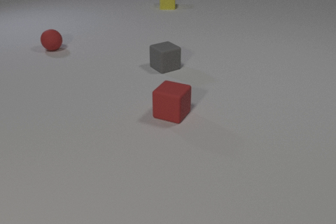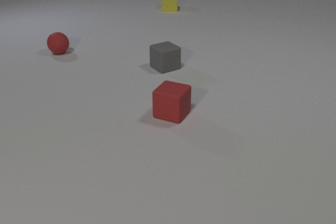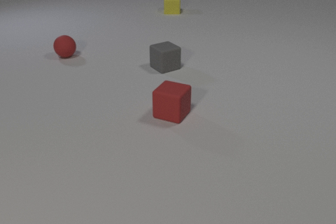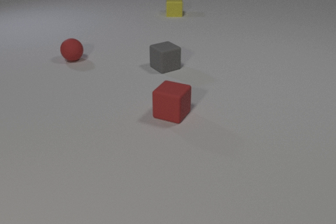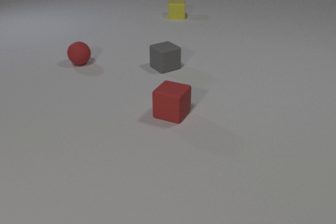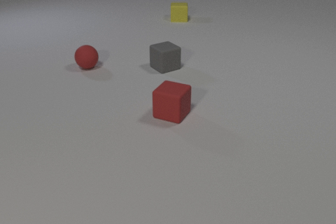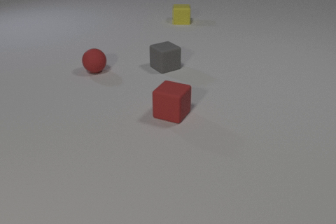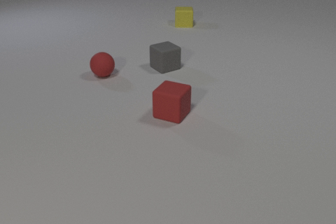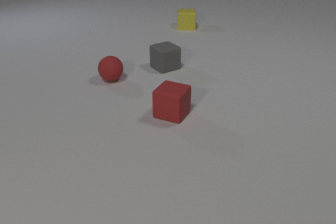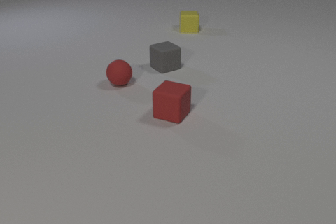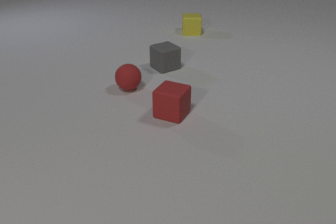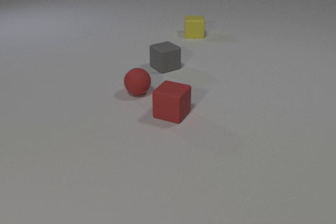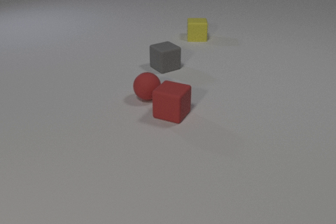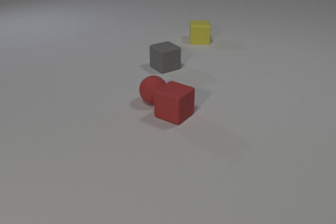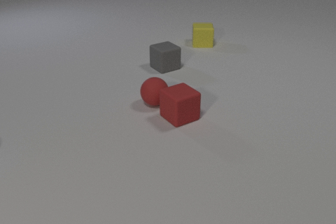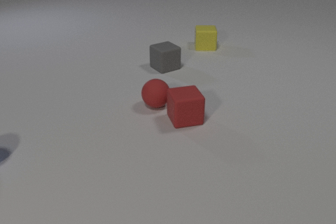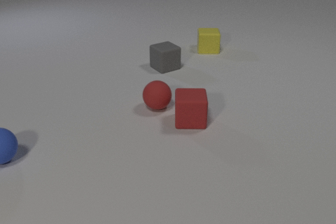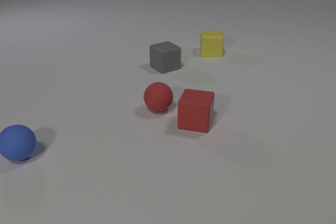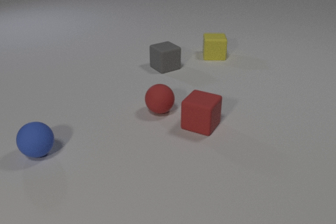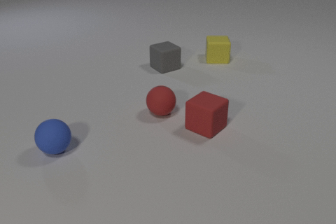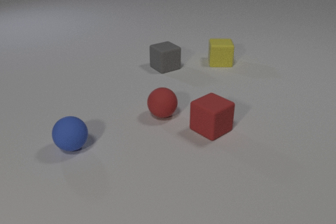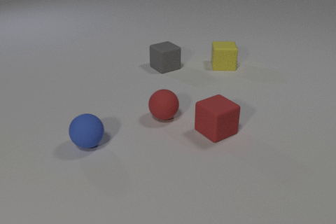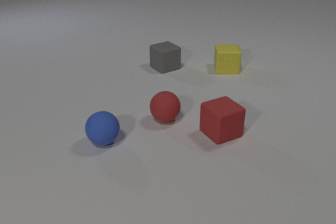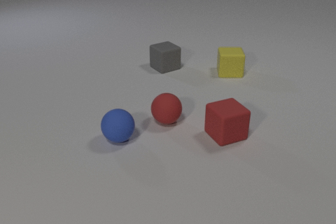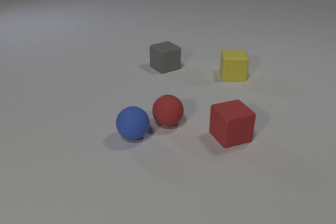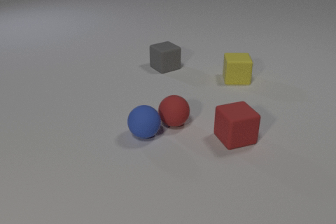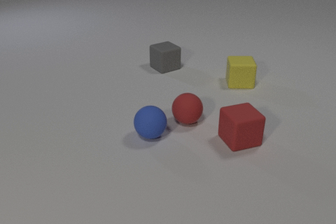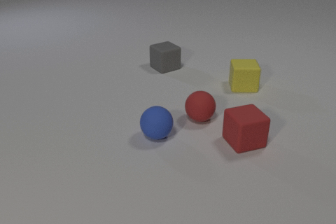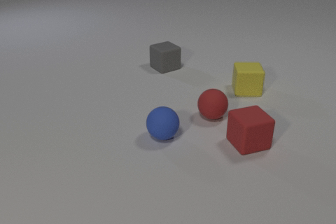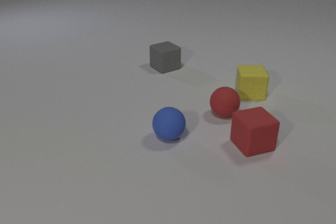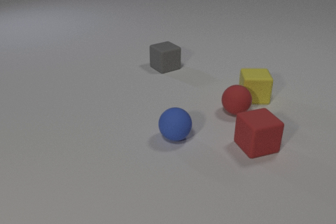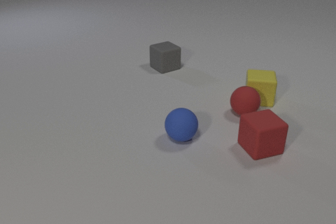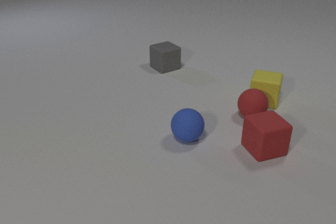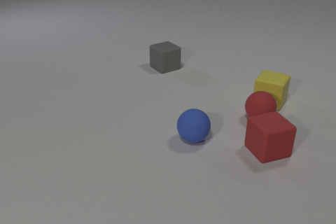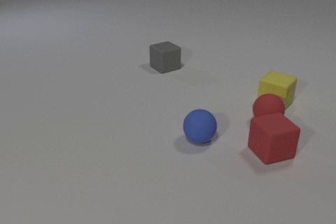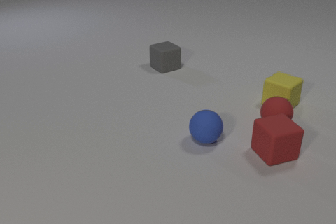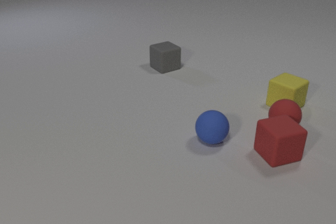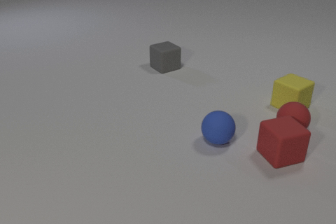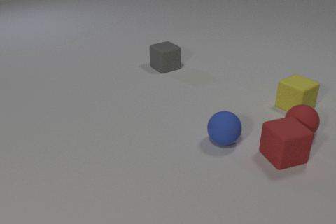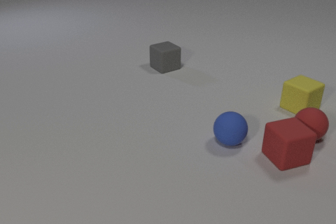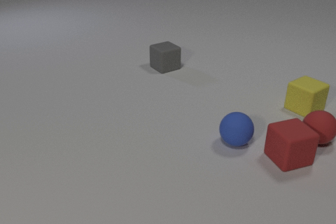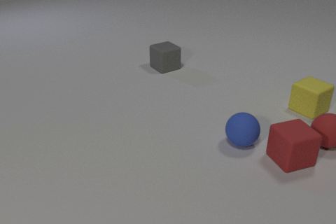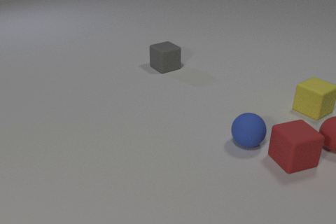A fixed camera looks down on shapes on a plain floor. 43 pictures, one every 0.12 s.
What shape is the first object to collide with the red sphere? cube.
How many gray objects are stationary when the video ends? 1.
What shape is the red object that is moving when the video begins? sphere.
0.00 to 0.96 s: The red rubber sphere rolls toward the camera and to the right. The yellow rubber cube slides toward the camera.
0.96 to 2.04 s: The red rubber sphere rolls toward the camera and to the right. The red rubber cube slides to the right and toward the camera, spins clockwise seen from above by about 75 degrees, its near face sliding to the left. The blue rubber sphere comes in at the left edge, rolls to the right. The yellow rubber cube slides toward the camera. The red rubber sphere and the red rubber cube collide.
2.04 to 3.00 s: The red rubber sphere rolls toward the camera and to the right. The red rubber cube slides to the right and toward the camera, spins so that its near face slides to the left, clockwise seen from above. The blue rubber sphere rolls to the right. The yellow rubber cube slides toward the camera and to the right. The red rubber sphere and the blue rubber sphere collide.
3.00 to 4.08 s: The red rubber sphere rolls to the right. The red rubber cube slides to the right and toward the camera. The blue rubber sphere rolls to the right. The yellow rubber cube slides toward the camera and to the right, spins so that its near face slides to the left, clockwise seen from above. The red rubber sphere and the yellow rubber cube collide.
4.08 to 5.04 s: The red rubber sphere rolls to the right. The red rubber cube slides to the right. The blue rubber sphere rolls to the right. The yellow rubber cube slides to the right.
